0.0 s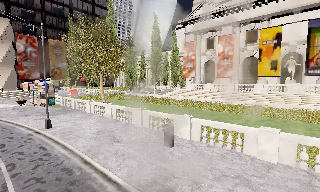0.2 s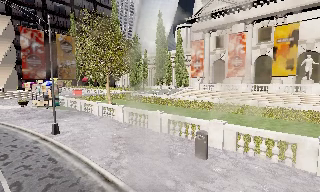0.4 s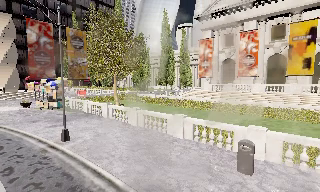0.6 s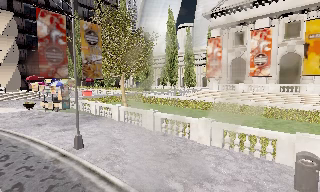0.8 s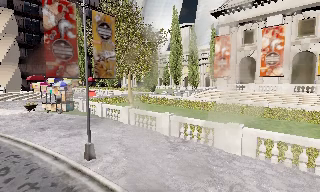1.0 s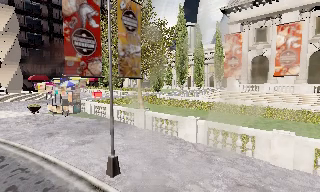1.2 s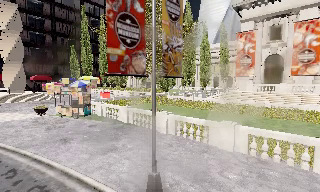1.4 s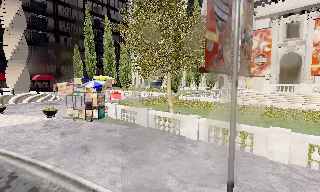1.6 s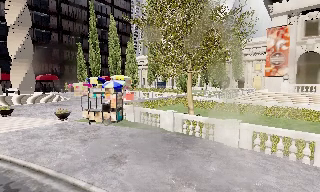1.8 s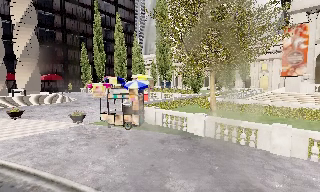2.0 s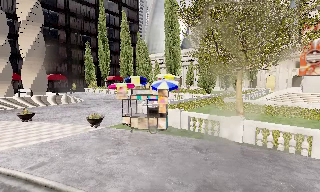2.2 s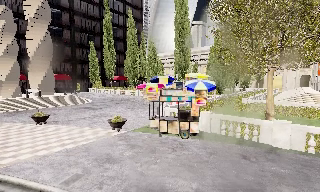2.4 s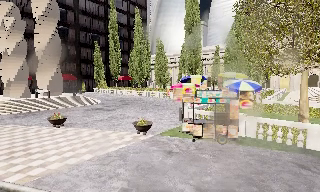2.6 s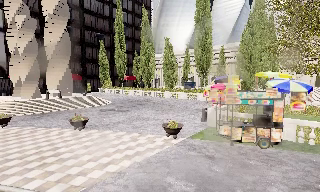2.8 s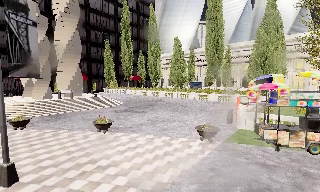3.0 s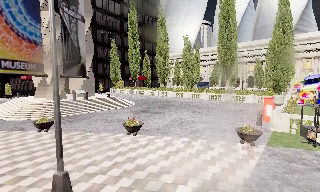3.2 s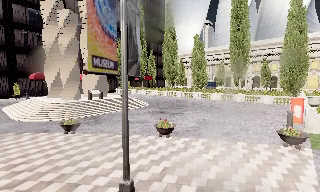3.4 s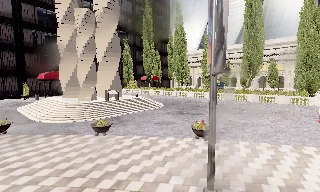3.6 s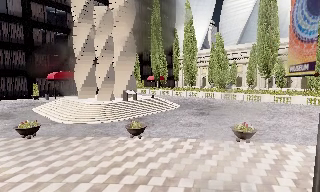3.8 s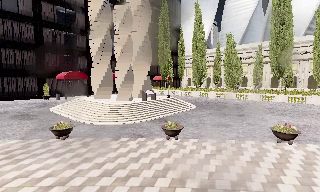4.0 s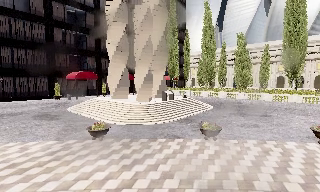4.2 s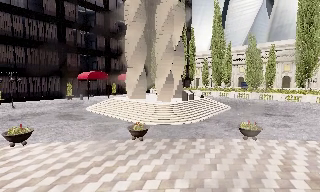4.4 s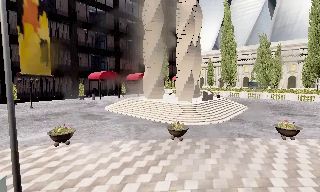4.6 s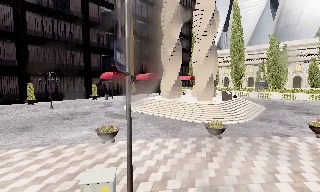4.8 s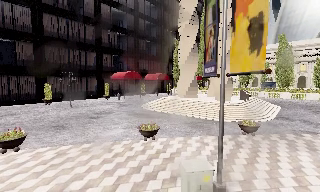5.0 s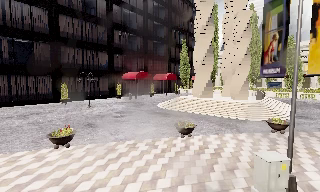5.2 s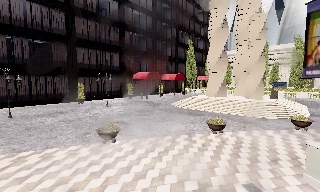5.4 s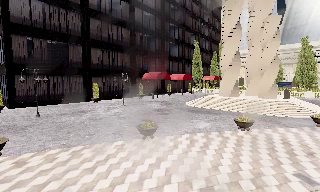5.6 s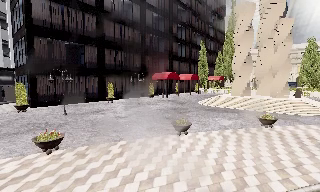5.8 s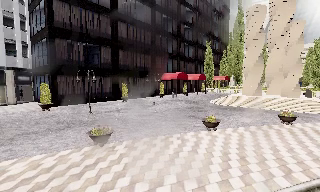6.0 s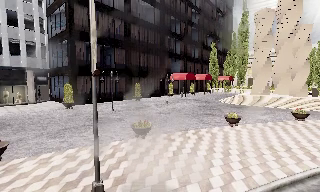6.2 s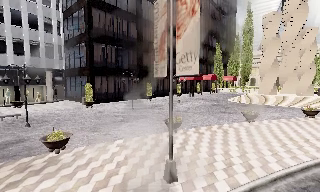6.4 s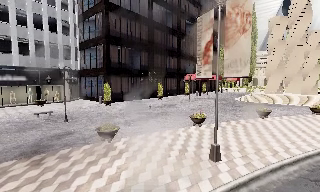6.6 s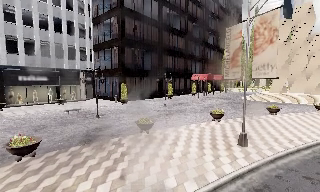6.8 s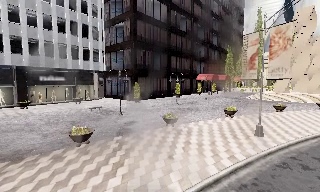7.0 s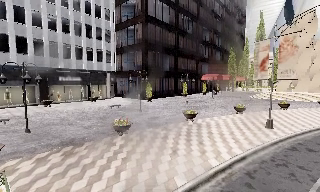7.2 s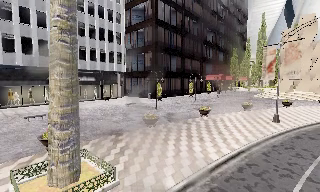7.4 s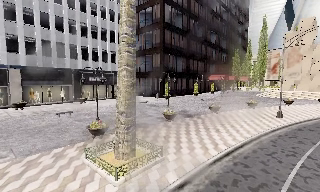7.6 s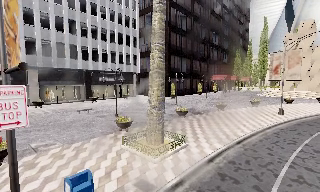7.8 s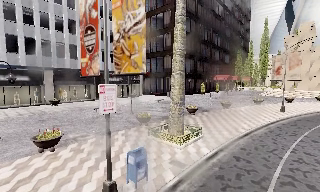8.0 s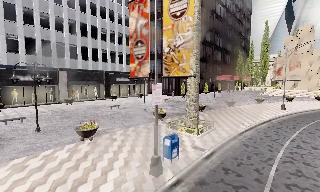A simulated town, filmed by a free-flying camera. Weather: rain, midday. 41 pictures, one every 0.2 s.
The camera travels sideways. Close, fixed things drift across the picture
to the right.
0.0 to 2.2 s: The camera travels to its left and forward, about 20 m, so close, fixed things drift to the right.
2.2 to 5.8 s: The camera travels to its left, about 40 m, so close, fixed things drift to the right.
5.8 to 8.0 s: The camera travels to its left and backward, about 25 m, so close, fixed things drift to the right.
The film runs forward here.
